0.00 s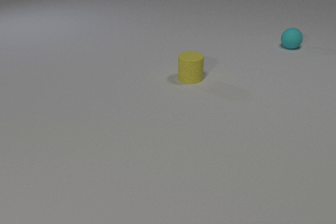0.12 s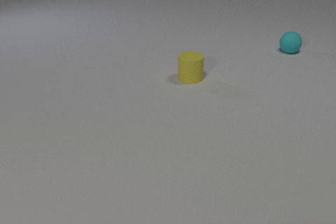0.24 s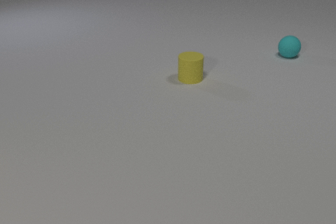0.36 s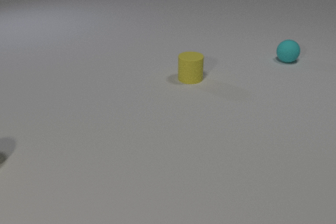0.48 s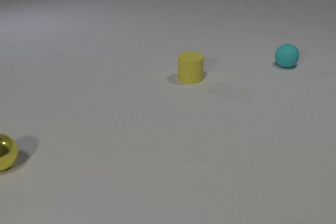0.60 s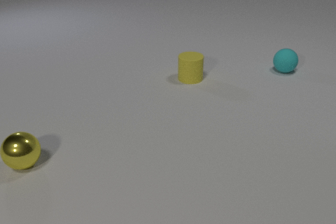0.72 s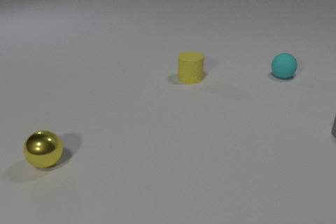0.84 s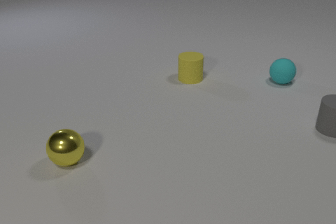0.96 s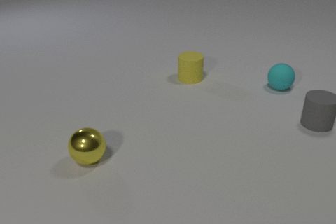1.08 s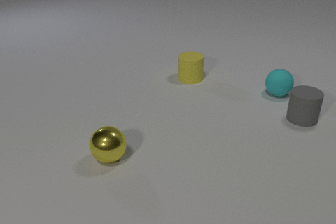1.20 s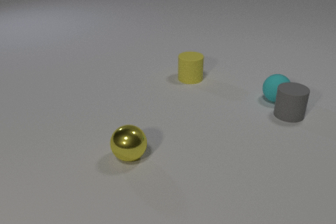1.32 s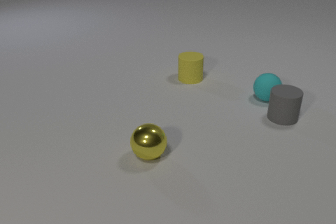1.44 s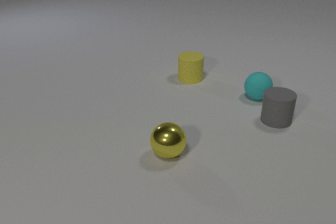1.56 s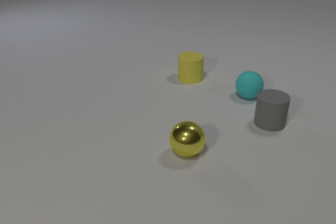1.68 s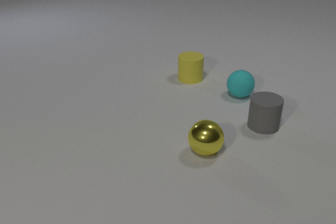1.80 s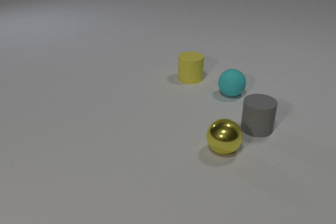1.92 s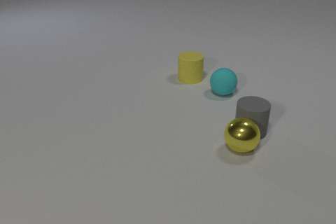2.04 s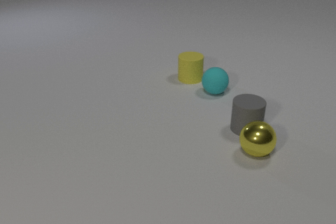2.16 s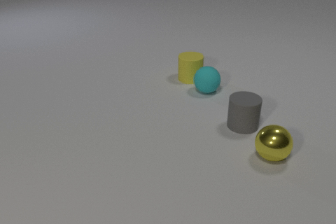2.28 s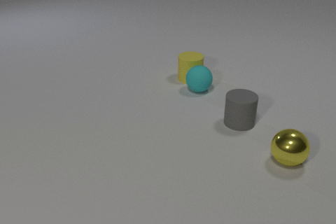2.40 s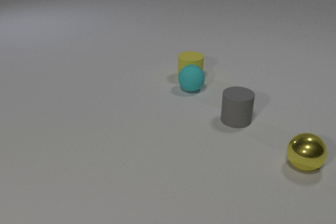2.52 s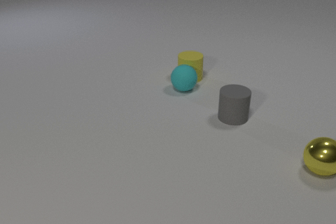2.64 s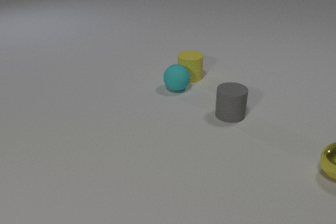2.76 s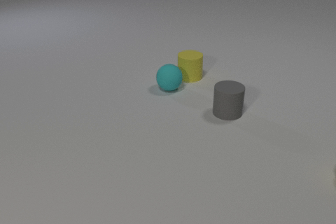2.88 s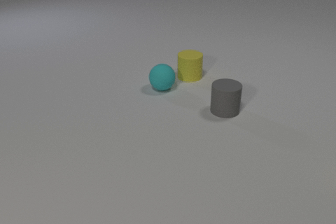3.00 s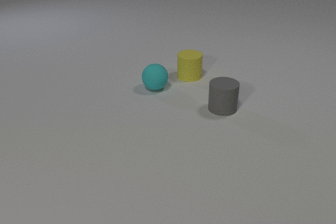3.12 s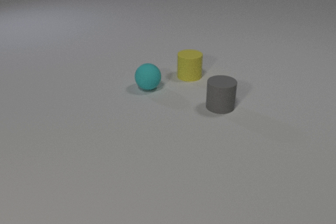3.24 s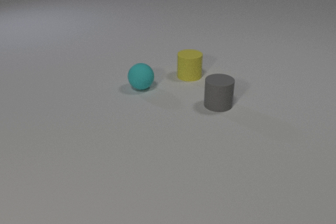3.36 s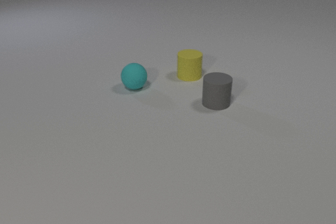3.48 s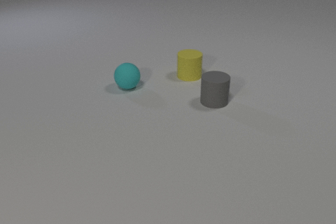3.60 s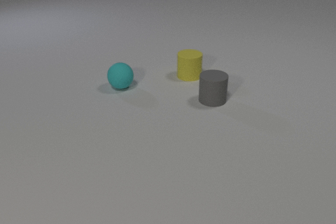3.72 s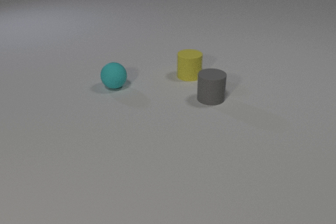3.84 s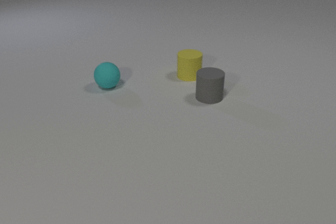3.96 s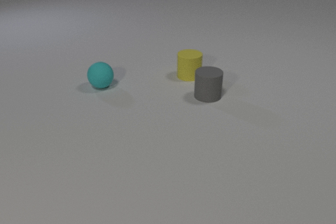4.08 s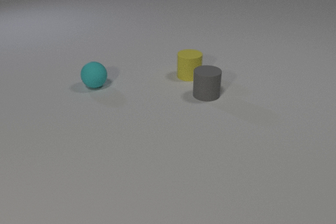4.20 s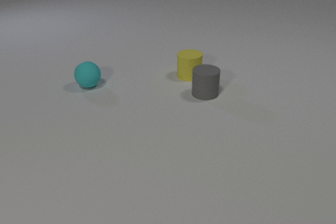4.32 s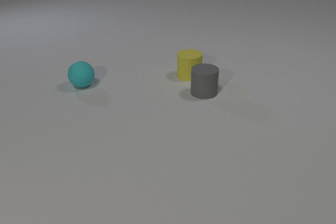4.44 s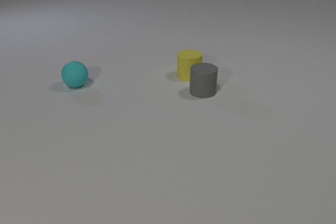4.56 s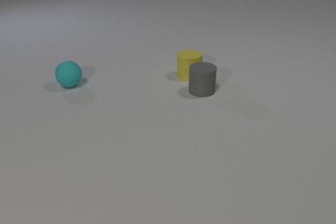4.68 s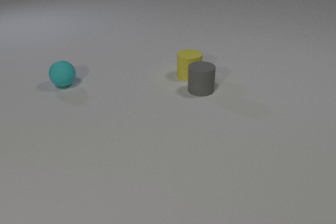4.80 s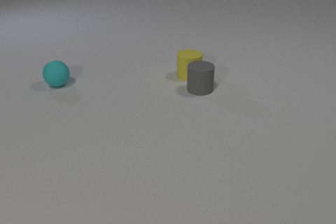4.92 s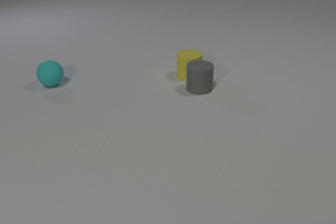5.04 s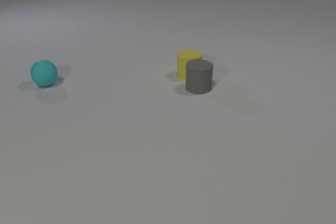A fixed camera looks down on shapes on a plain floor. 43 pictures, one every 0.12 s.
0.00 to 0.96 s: The cyan rubber sphere rolls toward the camera. The gray rubber cylinder comes in at the right edge, slides to the left. The yellow metal sphere comes in at the left edge, rolls to the right.
0.96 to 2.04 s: The cyan rubber sphere rolls to the left. The gray rubber cylinder slides to the left and toward the camera. The yellow metal sphere rolls to the right. The cyan rubber sphere and the gray rubber cylinder collide. The gray rubber cylinder and the yellow metal sphere collide.
2.04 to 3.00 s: The cyan rubber sphere rolls to the left. The gray rubber cylinder slides away from the camera and to the left. The yellow rubber cylinder slides away from the camera. The yellow metal sphere rolls to the right, leaves at the right edge. The cyan rubber sphere and the yellow rubber cylinder collide.
3.00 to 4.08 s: The cyan rubber sphere rolls to the left. The gray rubber cylinder slides away from the camera and to the left.
4.08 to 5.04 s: The cyan rubber sphere rolls to the left. The gray rubber cylinder slides away from the camera and to the left.
How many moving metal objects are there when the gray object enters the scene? 1.
How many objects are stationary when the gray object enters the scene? 1.
What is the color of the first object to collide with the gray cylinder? cyan.
